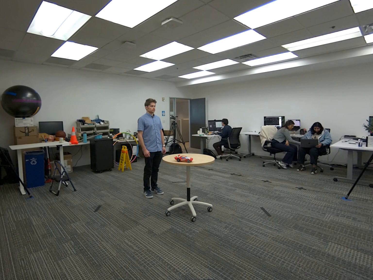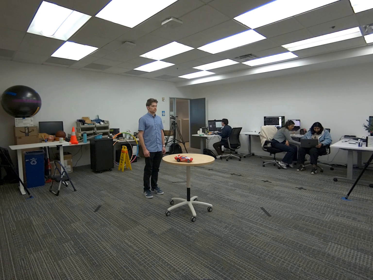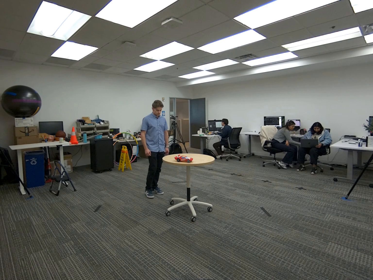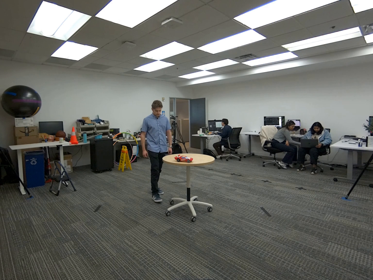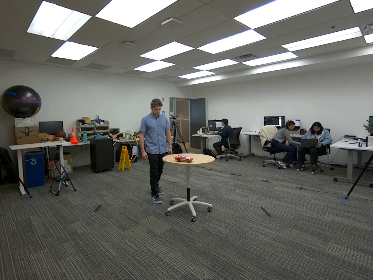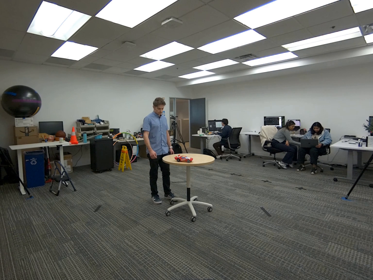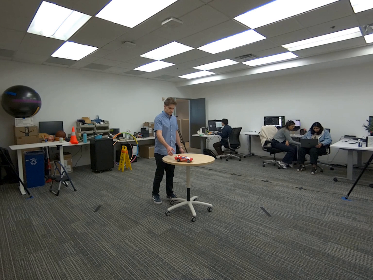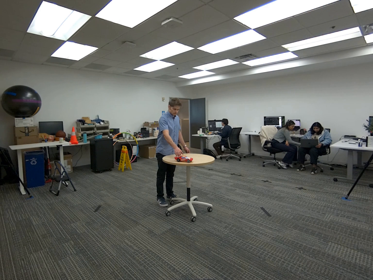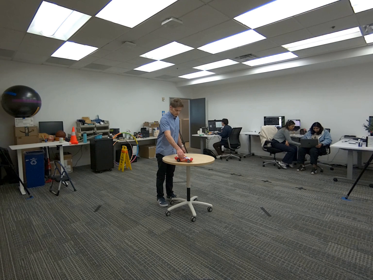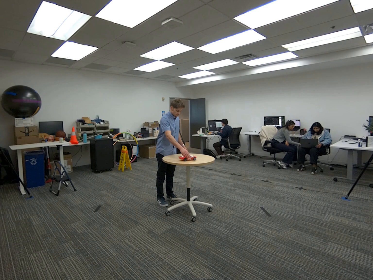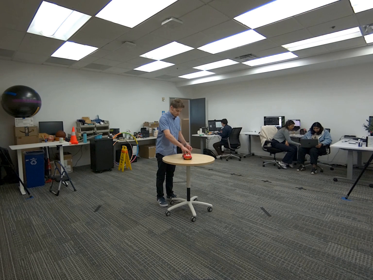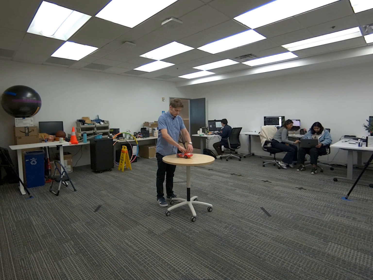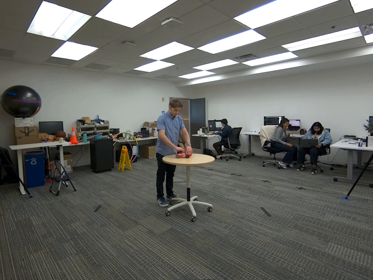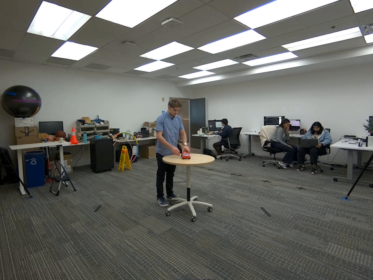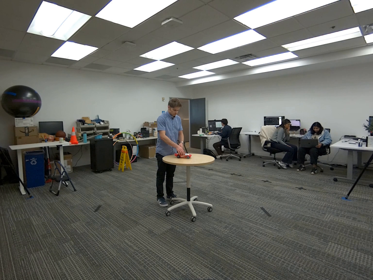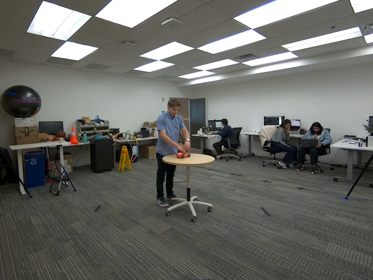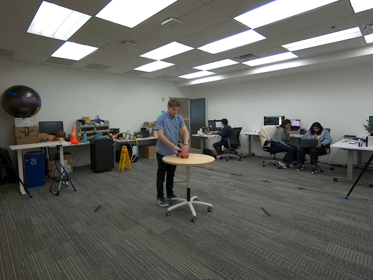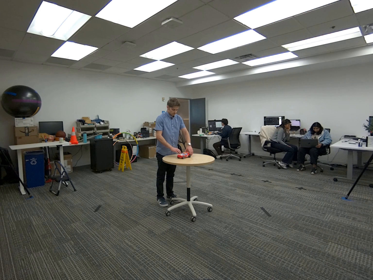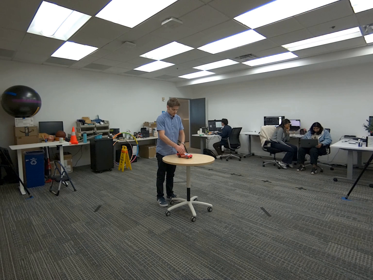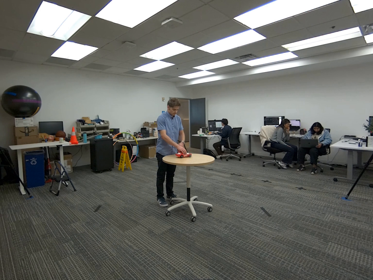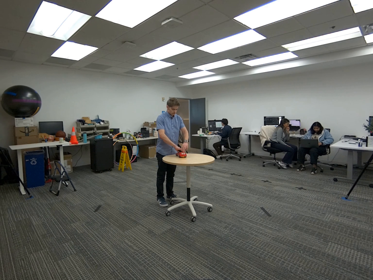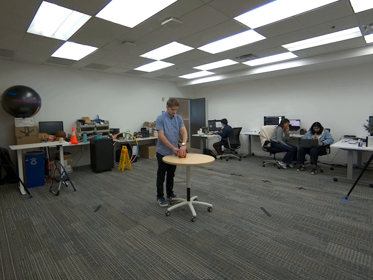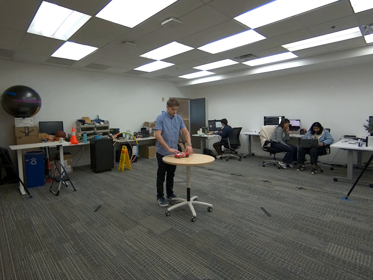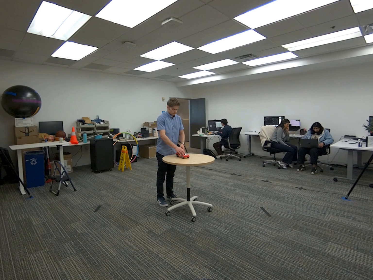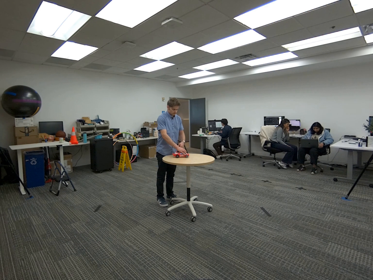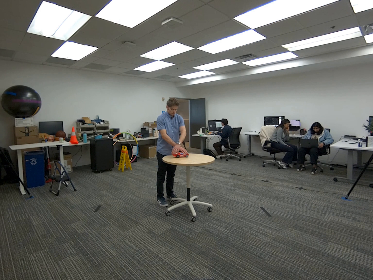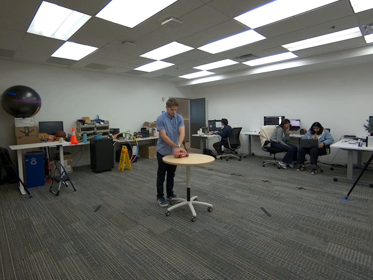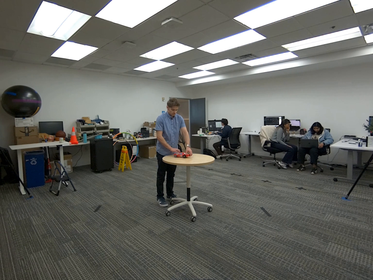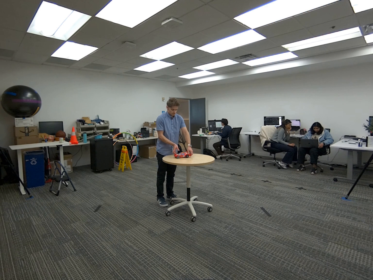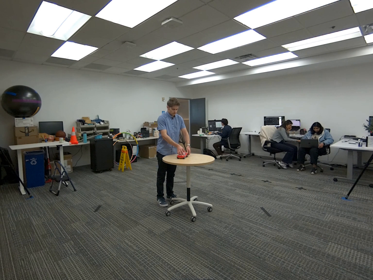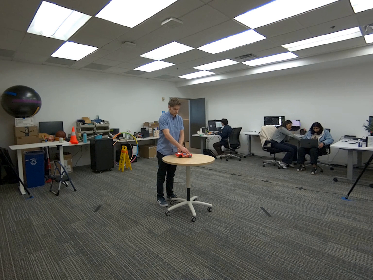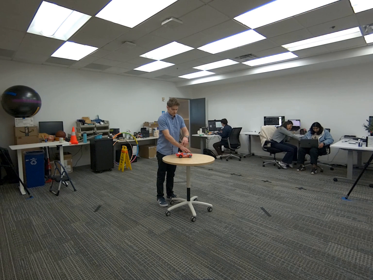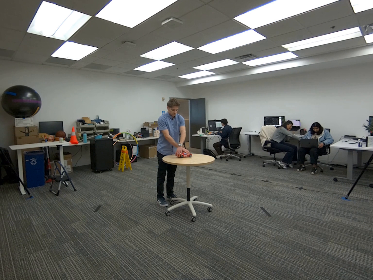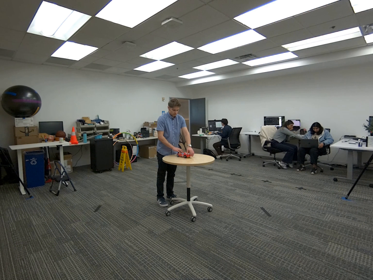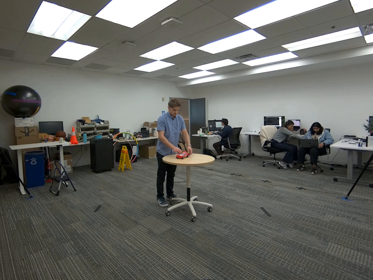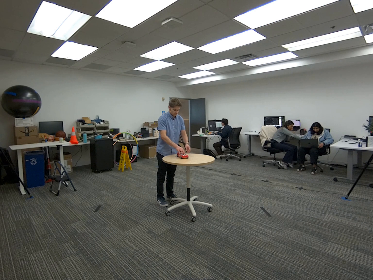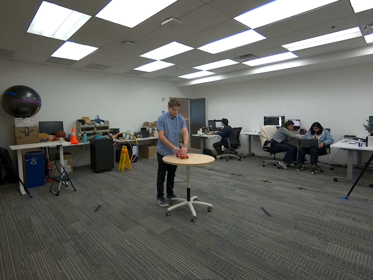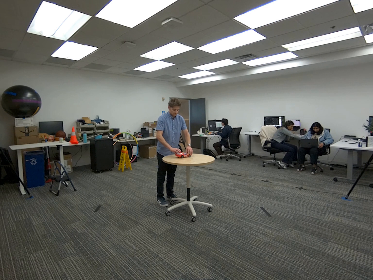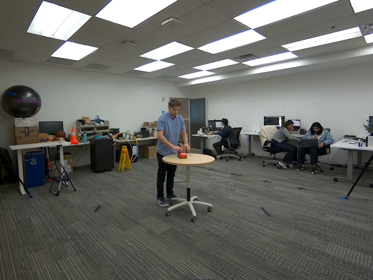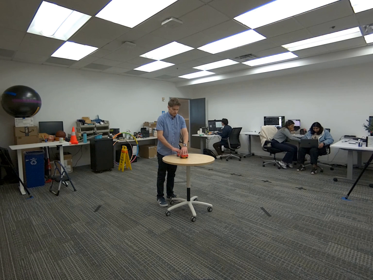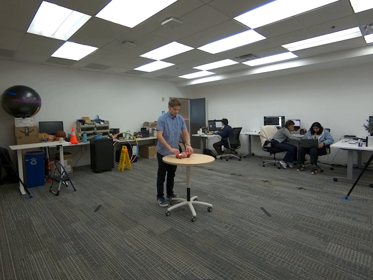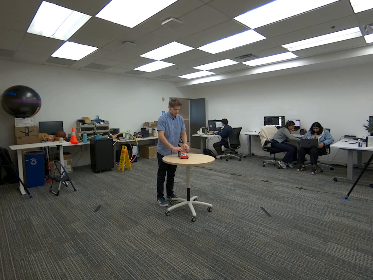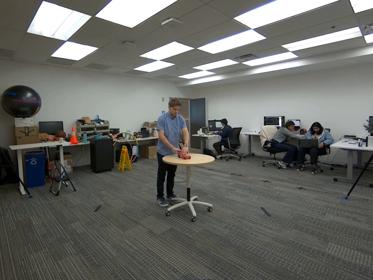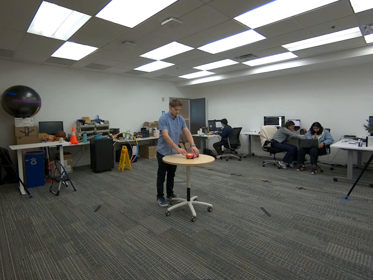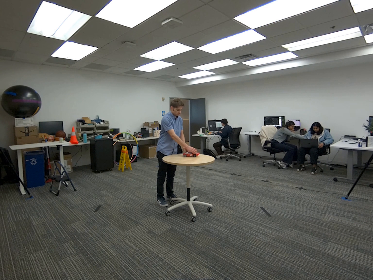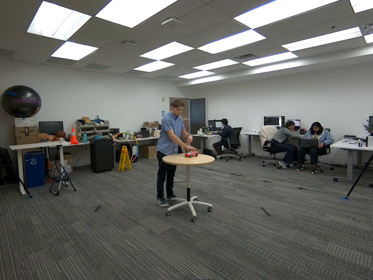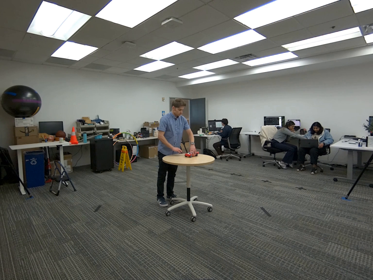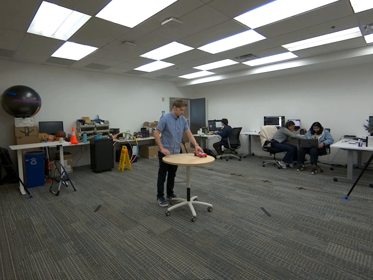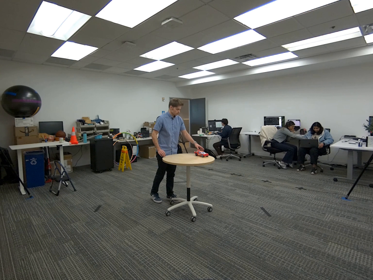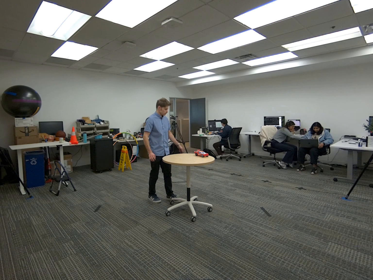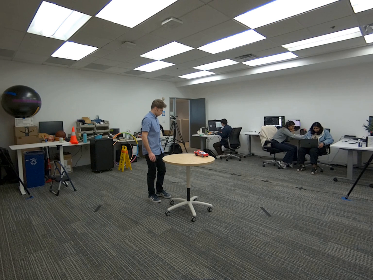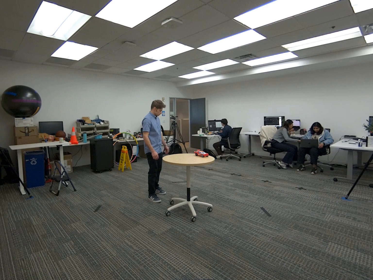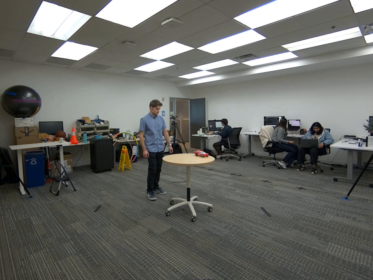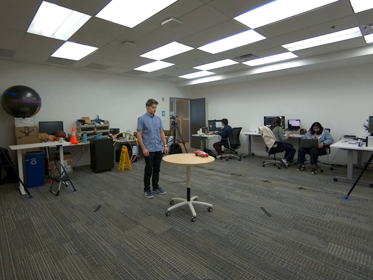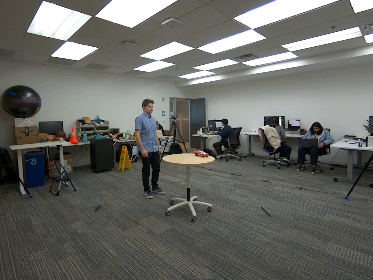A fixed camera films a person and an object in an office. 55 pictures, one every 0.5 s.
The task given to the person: Walk to the toy car on the round table, use both hands to rotate the car on the table until finished.
